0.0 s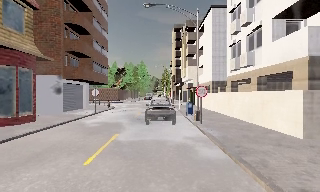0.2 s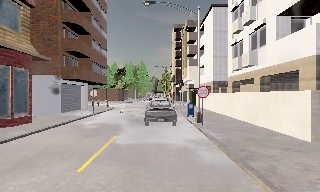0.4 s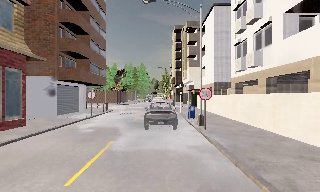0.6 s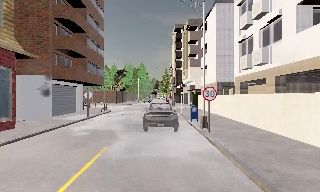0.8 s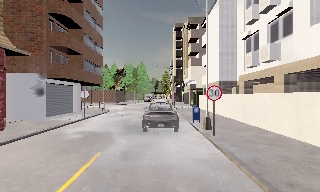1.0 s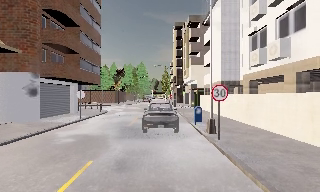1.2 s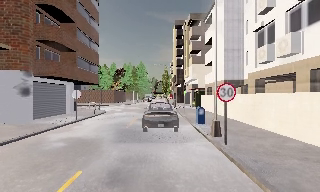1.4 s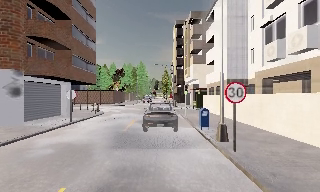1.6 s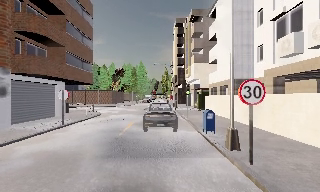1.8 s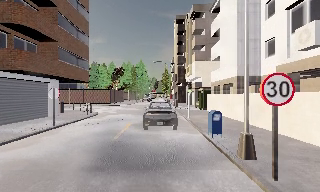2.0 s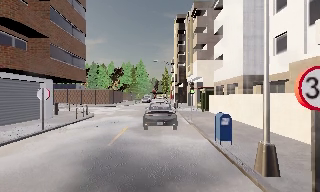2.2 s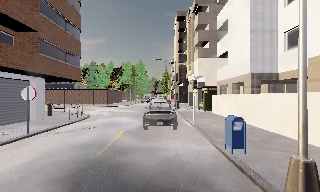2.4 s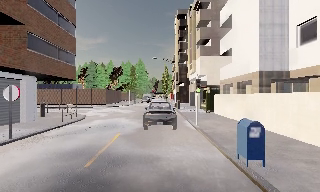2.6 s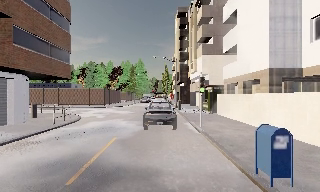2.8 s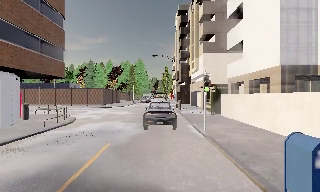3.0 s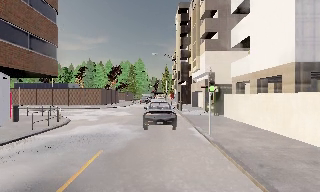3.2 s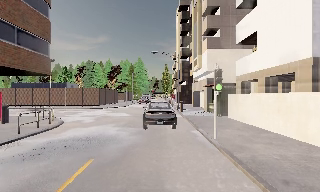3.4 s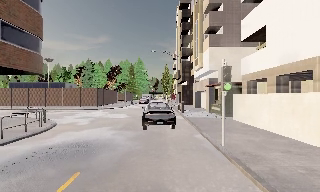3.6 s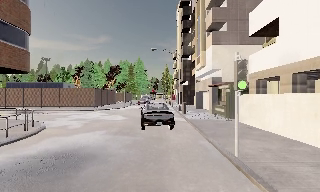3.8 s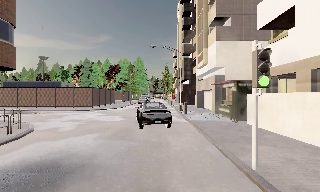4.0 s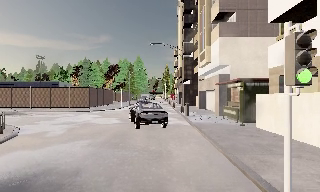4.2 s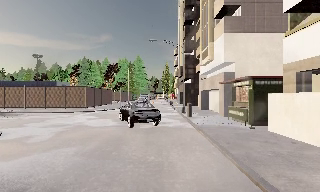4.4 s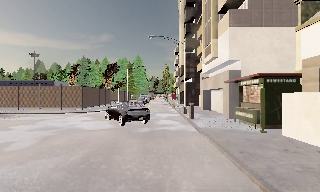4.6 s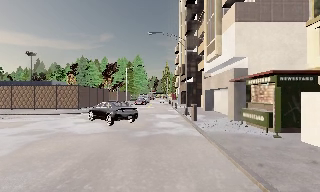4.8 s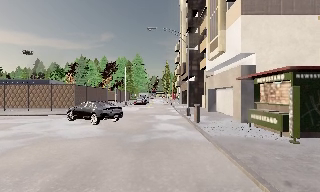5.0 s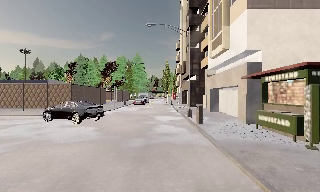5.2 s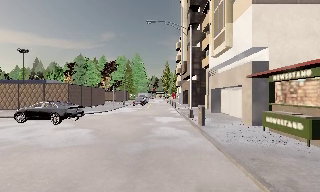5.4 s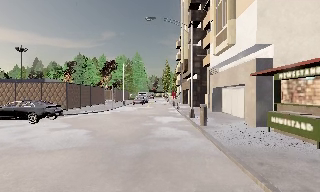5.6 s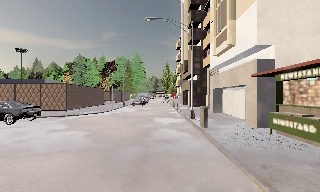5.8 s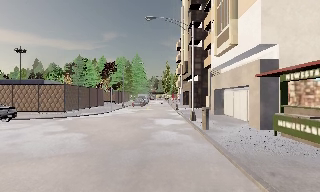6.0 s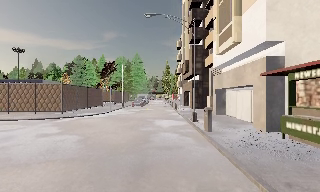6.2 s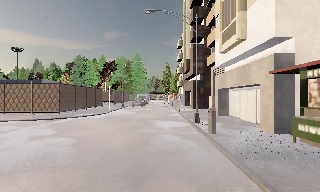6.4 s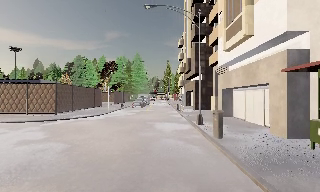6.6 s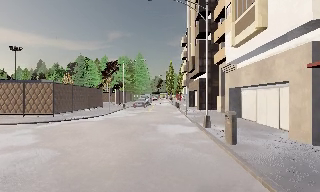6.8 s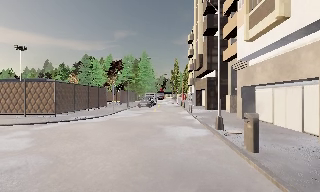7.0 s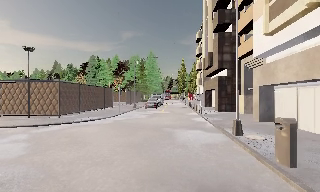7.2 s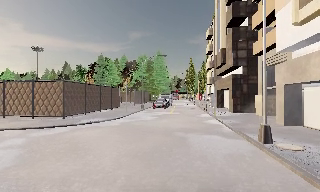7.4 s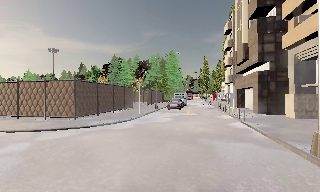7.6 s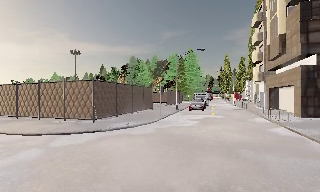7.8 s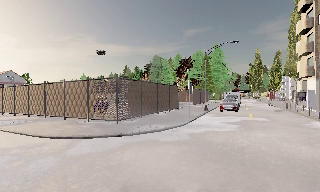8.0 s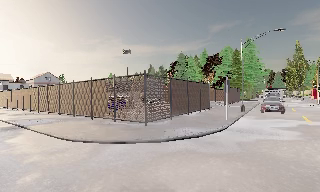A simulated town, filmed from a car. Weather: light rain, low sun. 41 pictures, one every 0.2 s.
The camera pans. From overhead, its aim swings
counterclockwise.
The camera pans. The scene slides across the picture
to the right.
0.0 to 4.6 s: The camera travels forward, about 19 m, so what stands in front looms larger.
4.6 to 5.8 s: The camera travels forward, about 3 m, so what stands in front looms larger. It loses speed.
5.8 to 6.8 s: The camera travels forward, about 3.5 m, so what stands in front looms larger. It gains speed.
6.8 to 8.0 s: The camera pans to its left, which is counterclockwise from overhead, by about 30 degrees. It travels forward, about 7 m.
The film runs forward here.
